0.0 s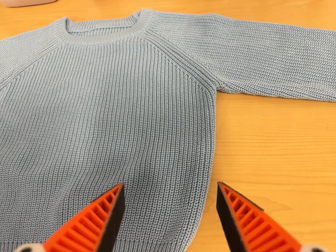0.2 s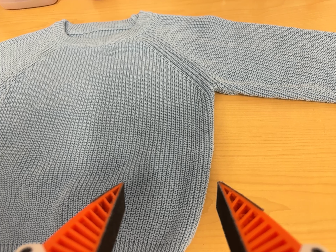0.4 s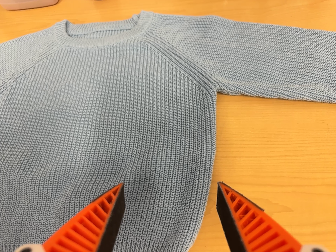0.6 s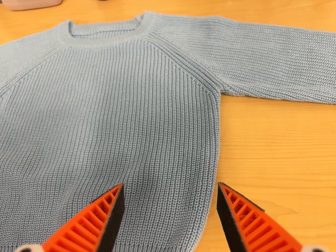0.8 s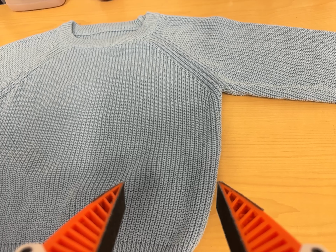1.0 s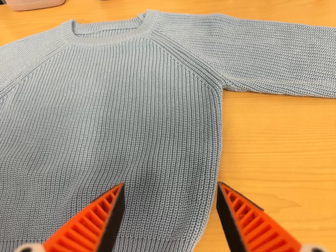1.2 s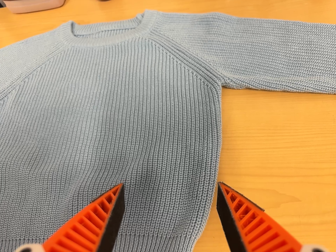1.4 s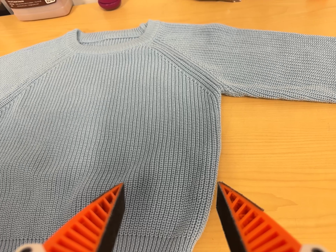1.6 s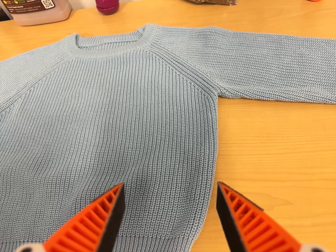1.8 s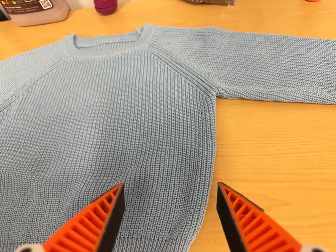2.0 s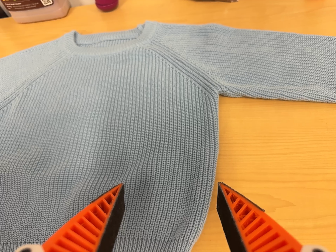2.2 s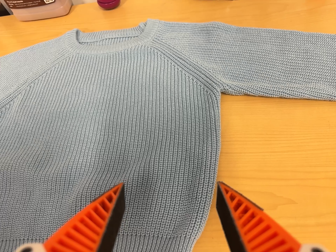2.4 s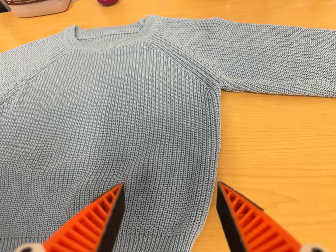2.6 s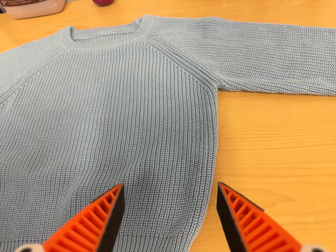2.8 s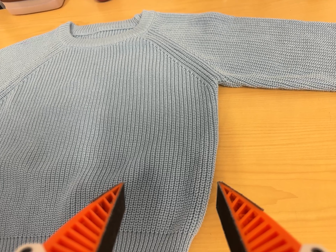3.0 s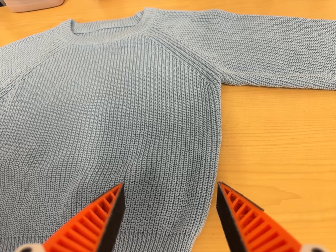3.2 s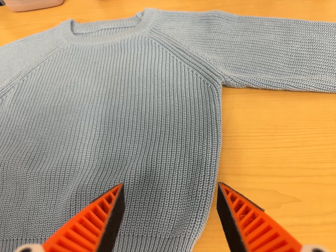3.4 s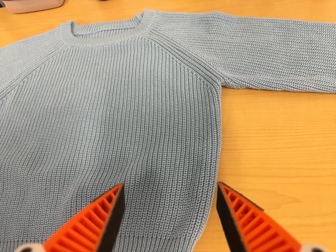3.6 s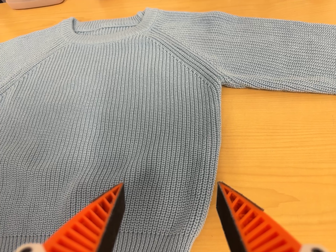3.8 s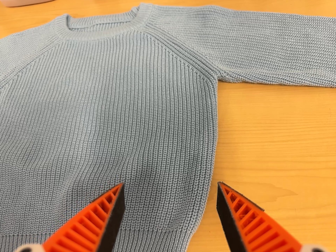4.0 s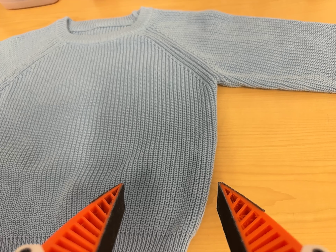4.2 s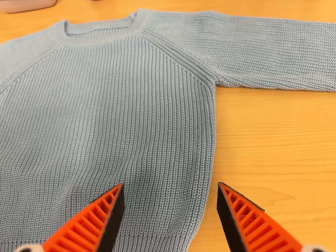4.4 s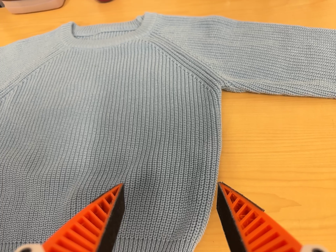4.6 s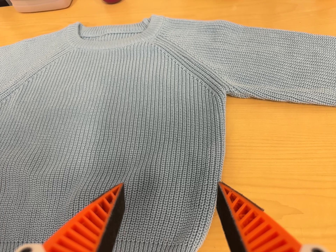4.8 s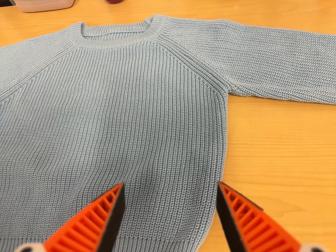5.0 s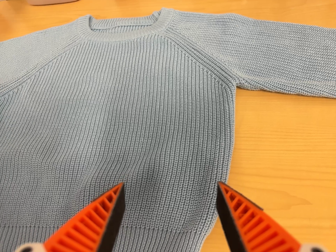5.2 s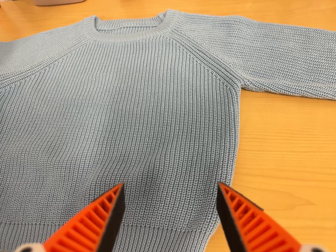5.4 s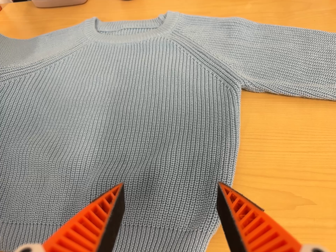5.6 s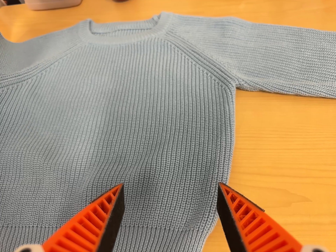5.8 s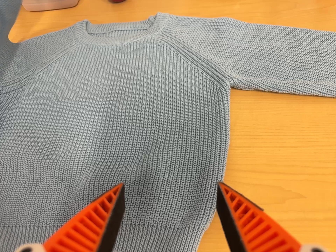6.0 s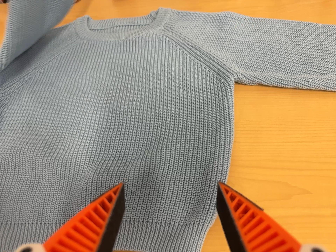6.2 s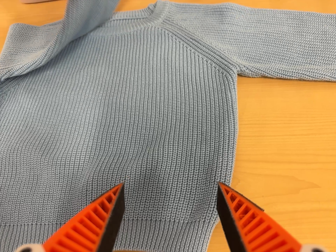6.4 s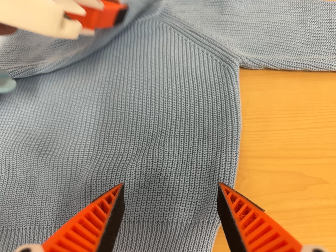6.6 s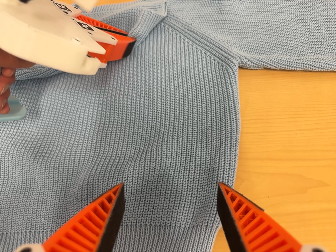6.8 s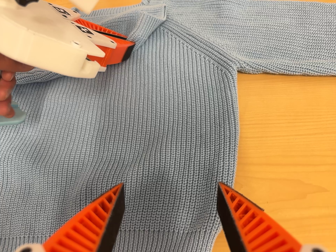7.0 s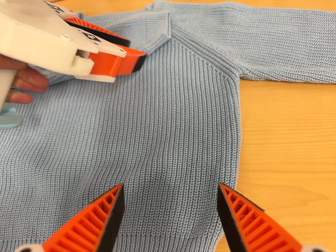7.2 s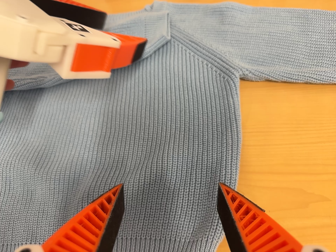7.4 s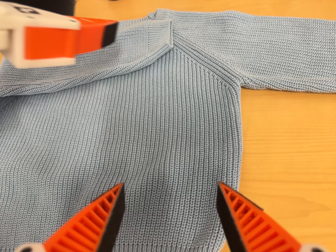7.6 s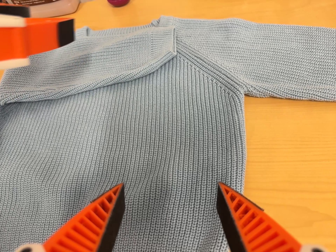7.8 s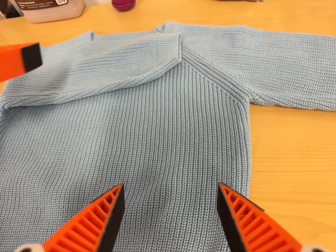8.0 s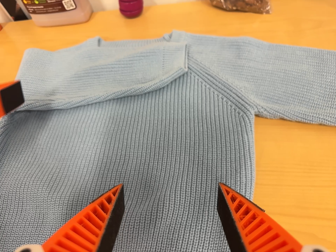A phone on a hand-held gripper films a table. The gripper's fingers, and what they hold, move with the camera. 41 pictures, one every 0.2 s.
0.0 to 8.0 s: The camera travels to its left, about 4 cm, so close, fixed things drift to the right.
The film runs forward here.
